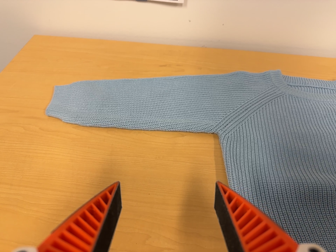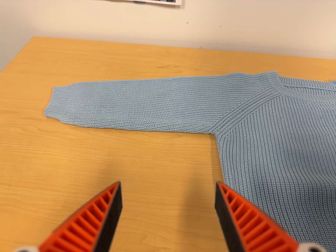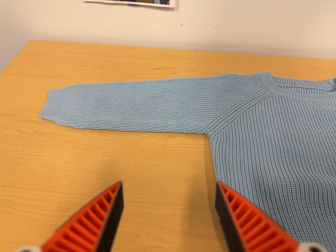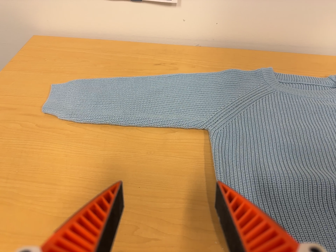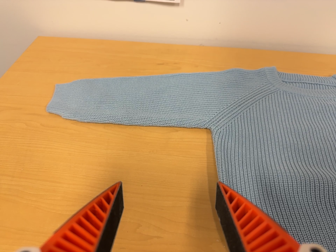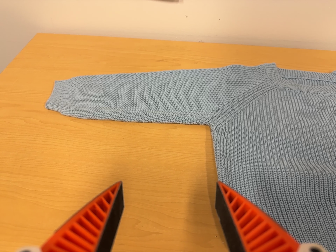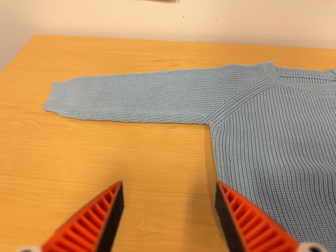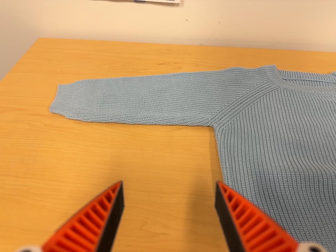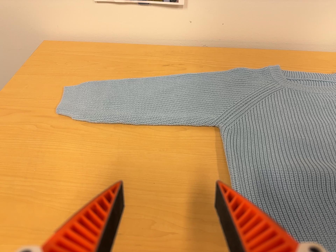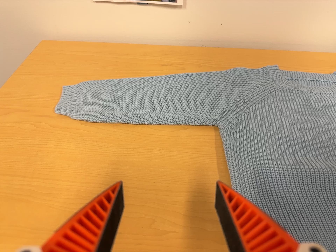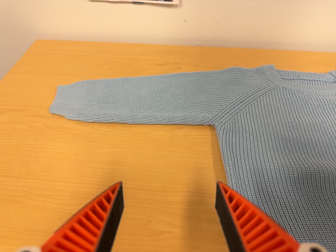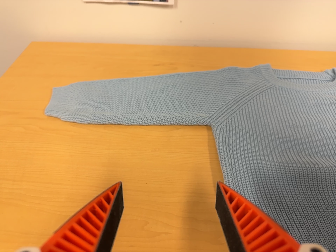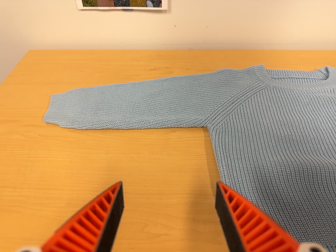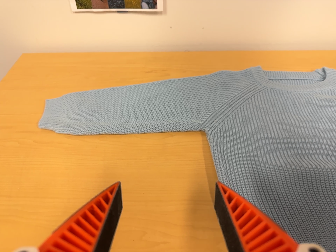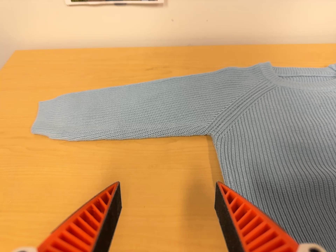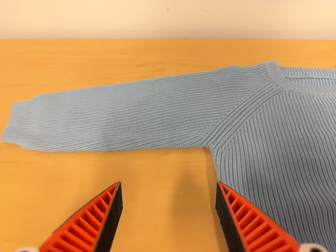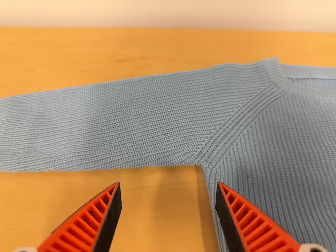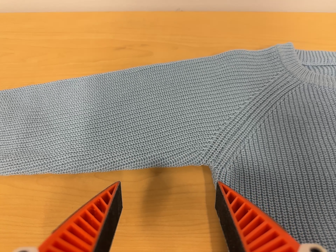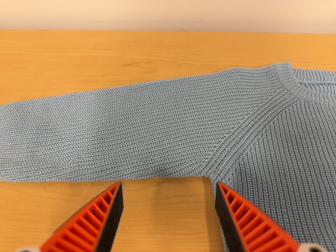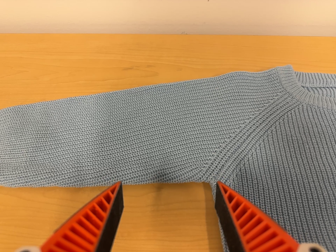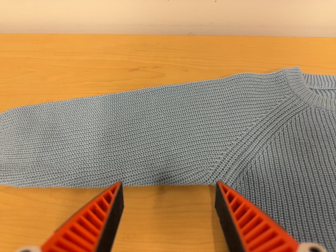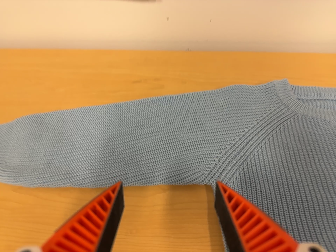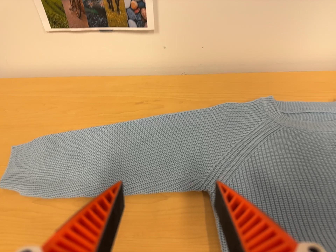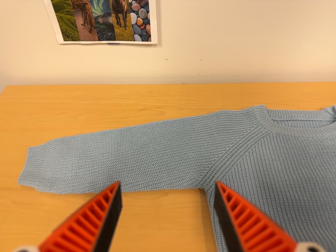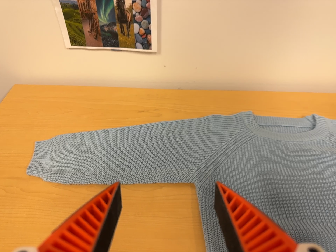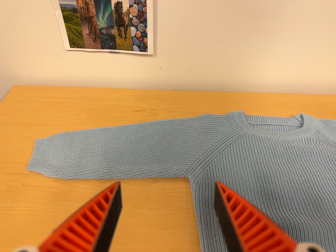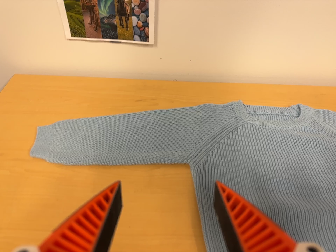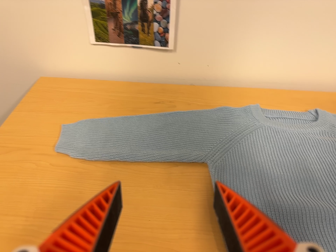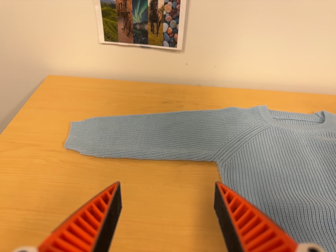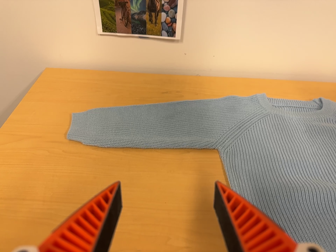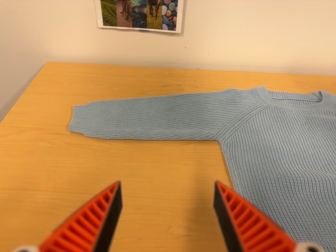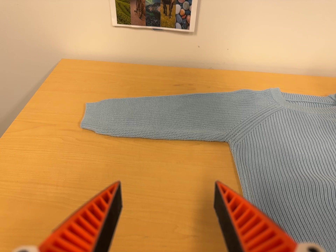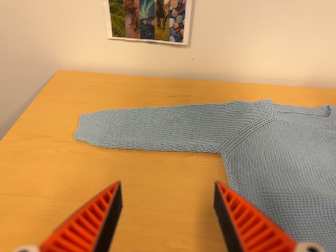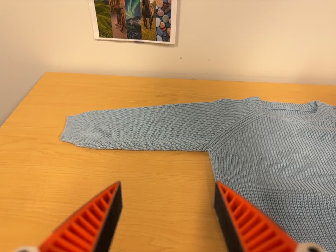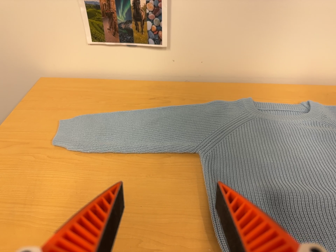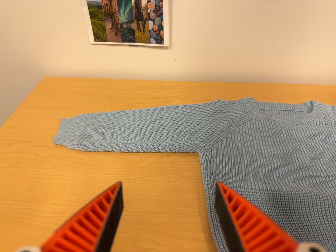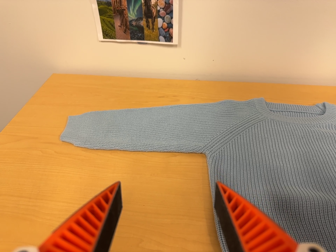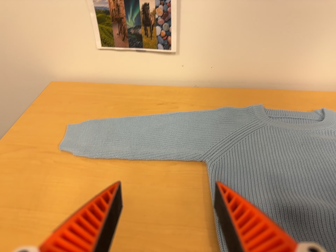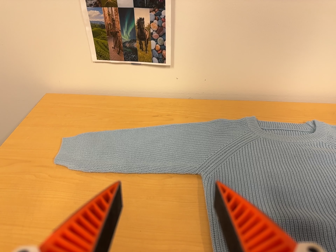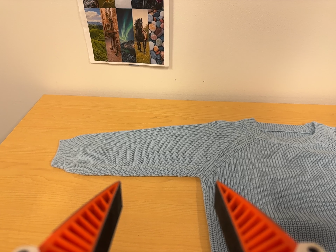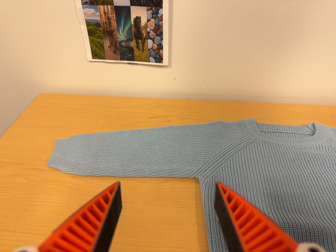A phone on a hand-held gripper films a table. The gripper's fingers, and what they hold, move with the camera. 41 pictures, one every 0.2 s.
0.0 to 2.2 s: The camera shifts only a little, or ends up much as it began.
2.2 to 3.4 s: The camera travels forward and toward the top of its view, about 20 cm, so what stands in front looms larger. Its aim tips toward the bottom of its view by about 15 degrees.
3.4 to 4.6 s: The camera travels backward, about 12 cm, so what stands in front gets smaller. Its aim tips toward the top of its view by about 15 degrees, and the scene shifts downward.
4.6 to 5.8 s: The camera travels backward, toward the bottom of its view and to its left, about 14 cm, so what stands in front gets smaller.
5.8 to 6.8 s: The camera travels to its right, about 6 cm, so close, fixed things drift to the left.
6.8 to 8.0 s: The camera shifts only a little, or ends up much as it began.
The film runs backward here.
